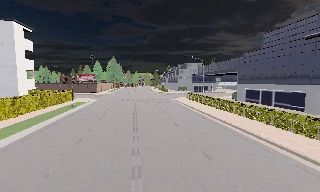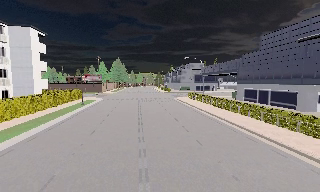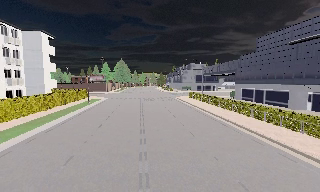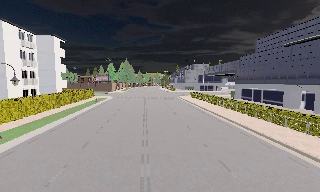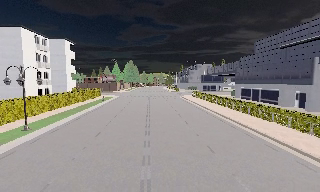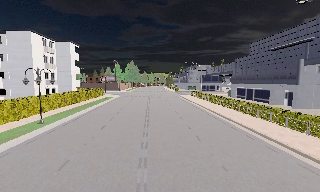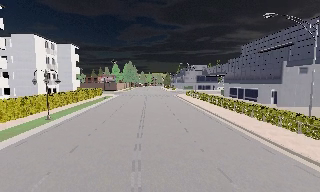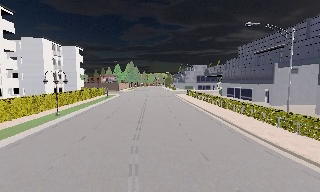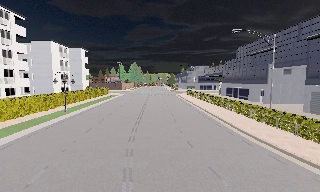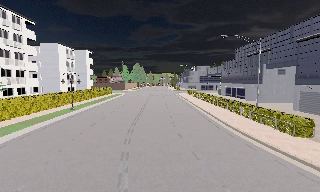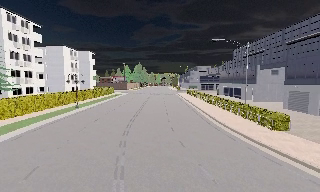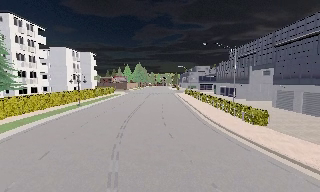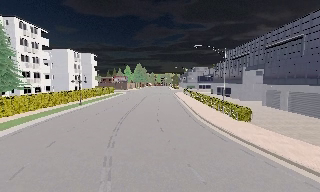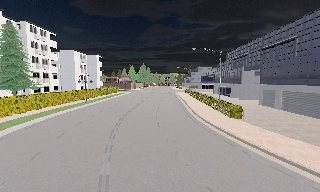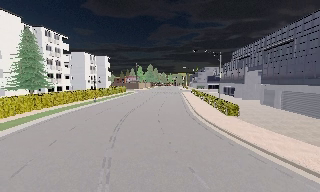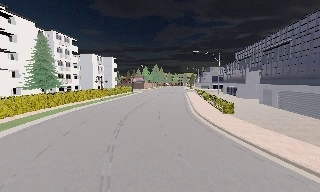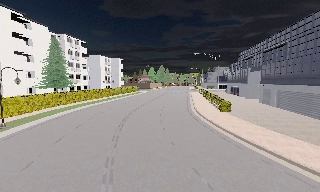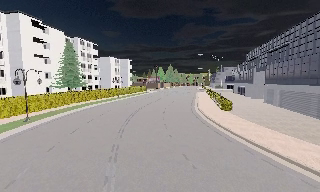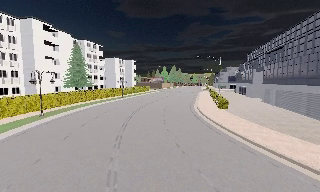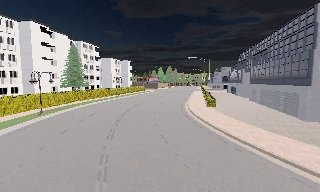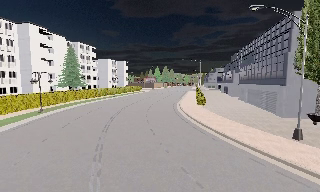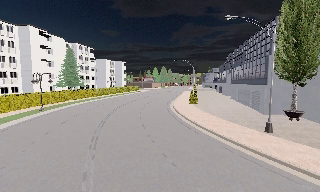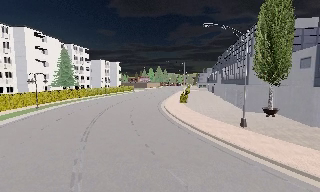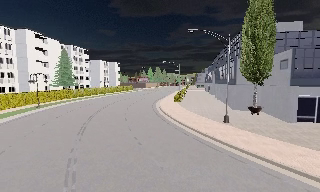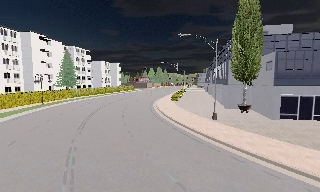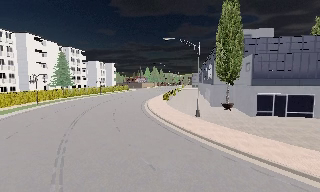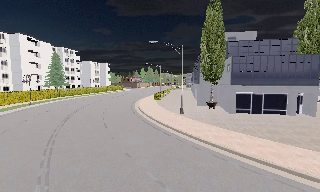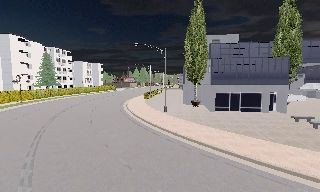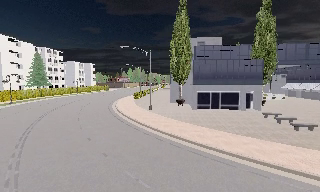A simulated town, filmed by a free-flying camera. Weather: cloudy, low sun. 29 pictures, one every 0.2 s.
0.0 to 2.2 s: The camera travels backward, about 19 m, so what stands in front gets smaller.
2.2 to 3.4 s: The camera pans to its left, which is counterclockwise from overhead, by about 15 degrees. It travels backward and to its right, about 9 m, so what stands in front gets smaller.
3.4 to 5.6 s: The camera travels backward and to its right, about 17 m, so what stands in front gets smaller.
The film runs backward here.
